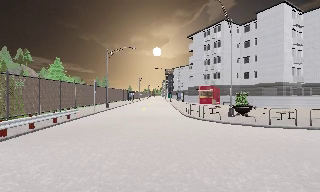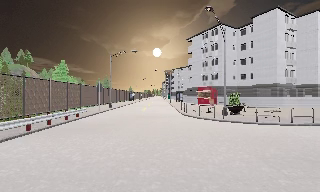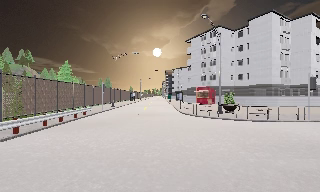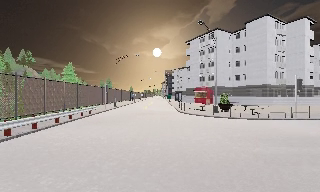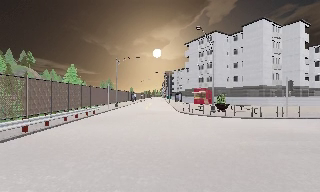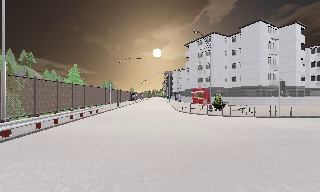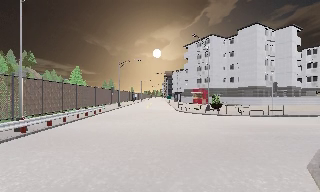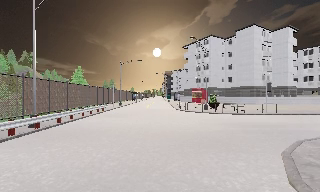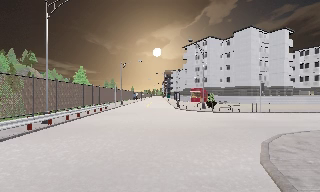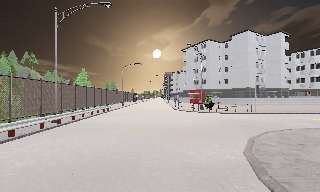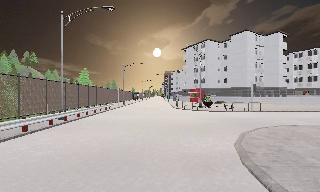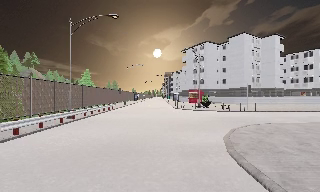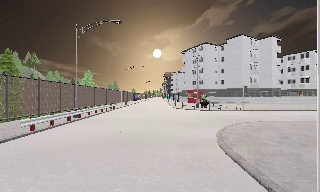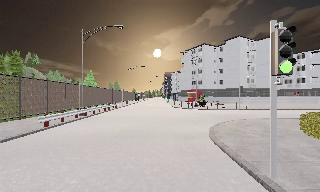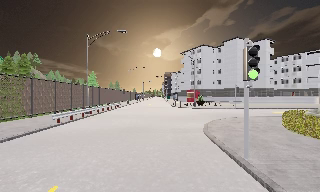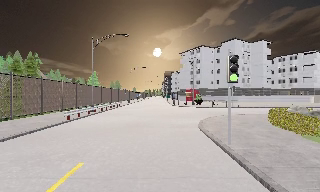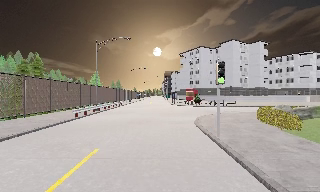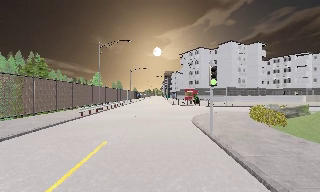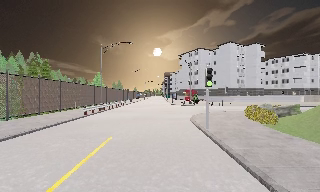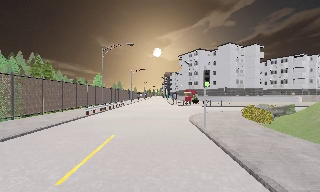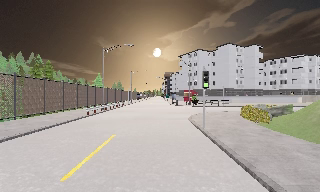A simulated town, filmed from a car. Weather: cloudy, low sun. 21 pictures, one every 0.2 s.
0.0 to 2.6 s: The camera travels backward, about 12 m, so what stands in front gets smaller.
2.6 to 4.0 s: The camera travels backward, about 5 m, so what stands in front gets smaller. It loses speed.
The film runs backward here.
